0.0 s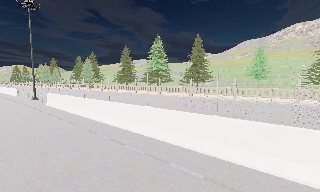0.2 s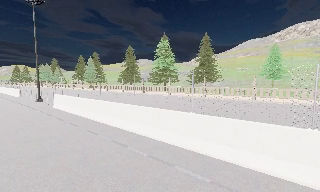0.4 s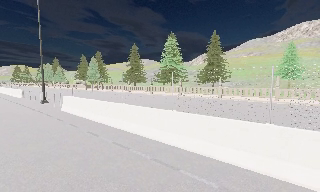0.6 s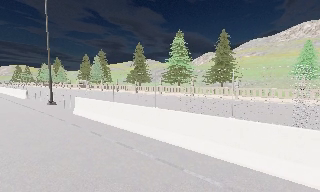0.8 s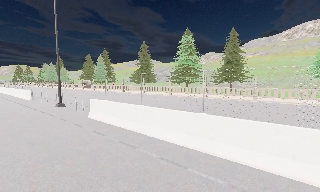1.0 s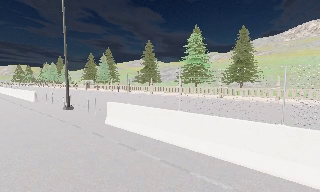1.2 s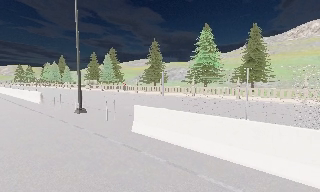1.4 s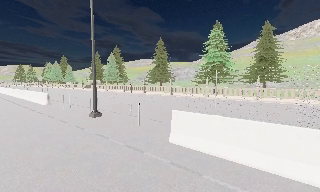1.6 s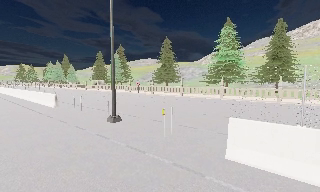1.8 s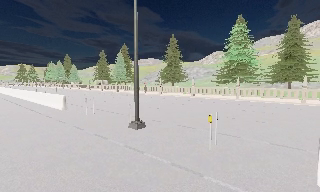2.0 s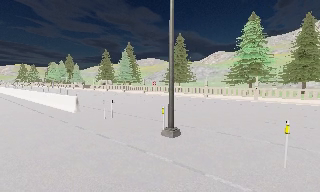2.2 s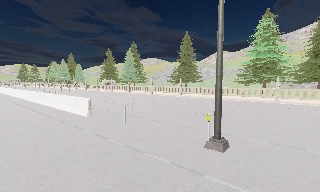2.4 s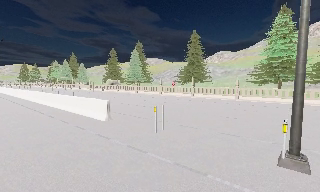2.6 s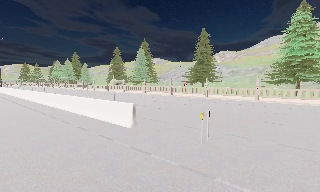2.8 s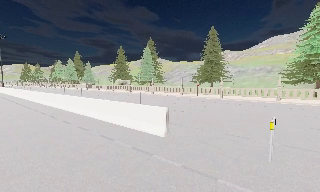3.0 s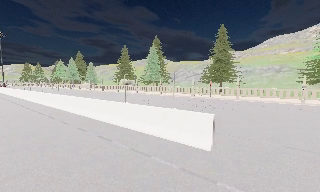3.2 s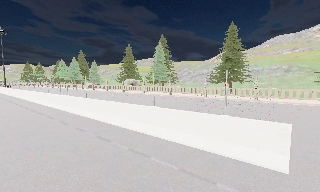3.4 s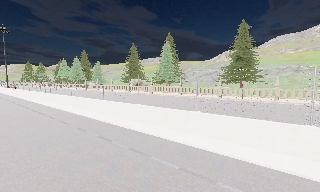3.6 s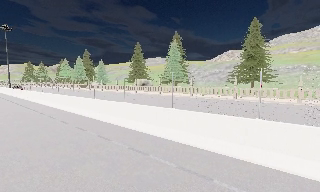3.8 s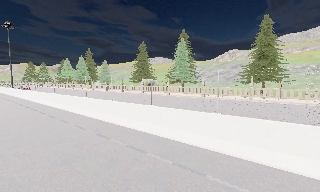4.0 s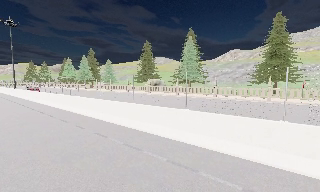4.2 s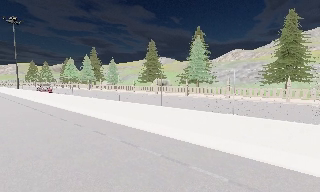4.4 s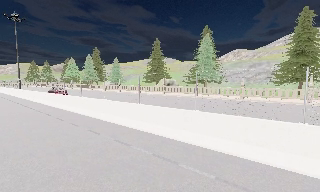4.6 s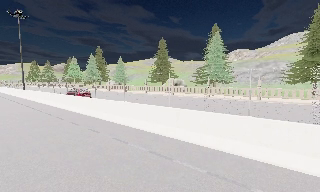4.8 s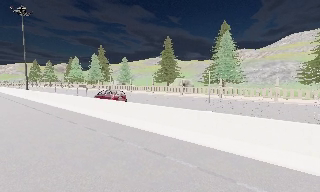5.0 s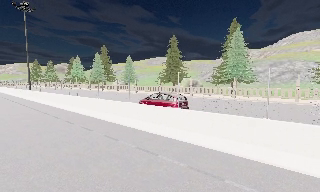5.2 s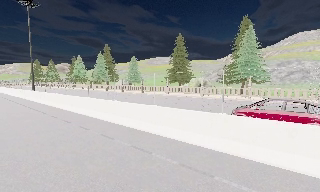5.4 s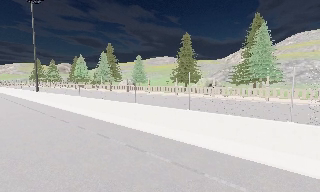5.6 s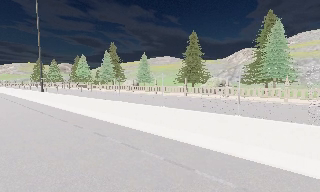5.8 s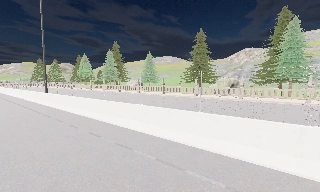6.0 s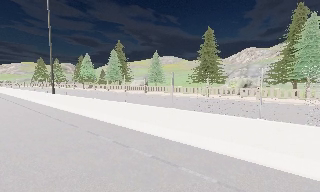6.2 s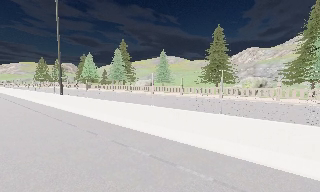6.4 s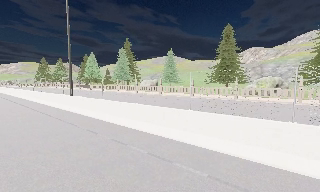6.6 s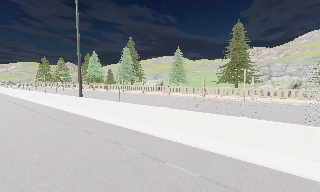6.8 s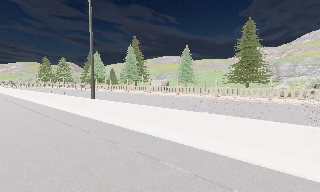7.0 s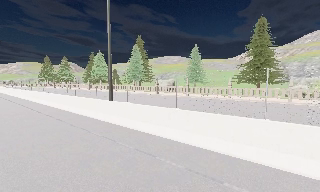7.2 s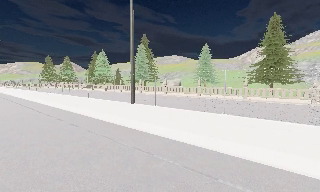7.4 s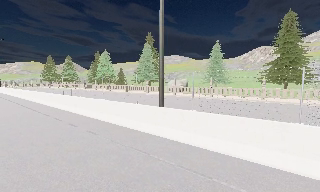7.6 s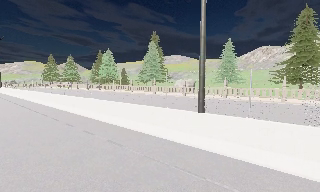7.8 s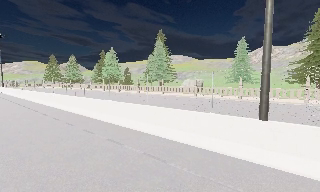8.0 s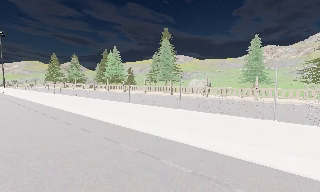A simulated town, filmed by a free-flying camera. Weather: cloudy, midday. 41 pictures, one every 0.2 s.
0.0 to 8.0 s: The camera travels to its left and forward, about 75 m, so close, fixed things drift to the right.
The film runs backward here.
